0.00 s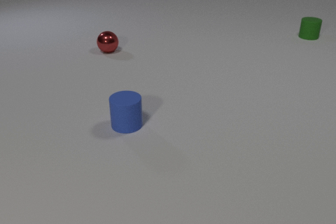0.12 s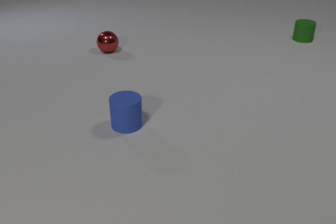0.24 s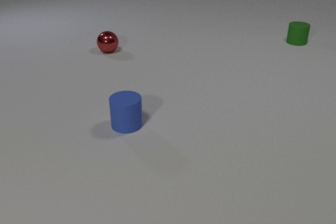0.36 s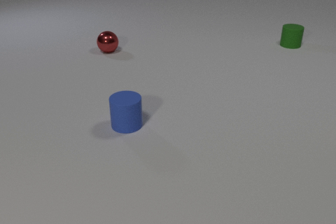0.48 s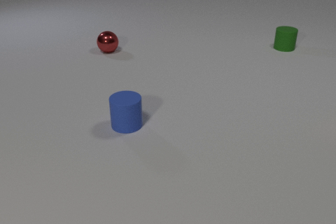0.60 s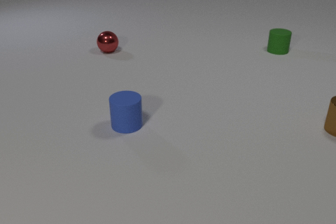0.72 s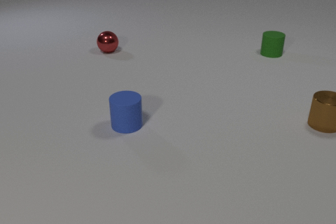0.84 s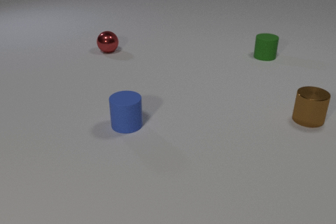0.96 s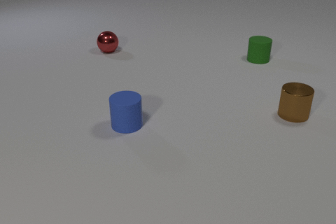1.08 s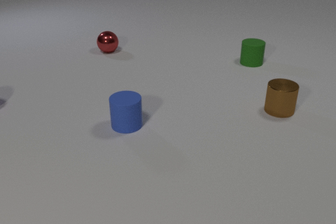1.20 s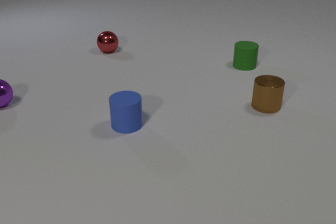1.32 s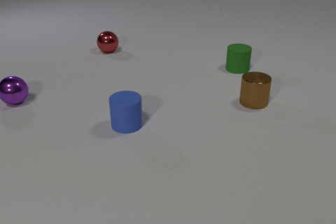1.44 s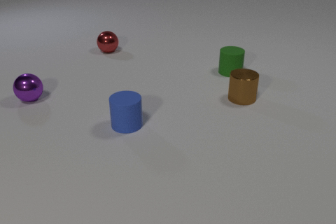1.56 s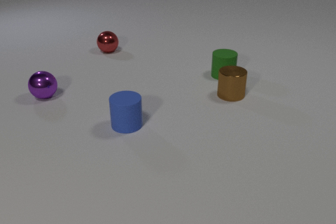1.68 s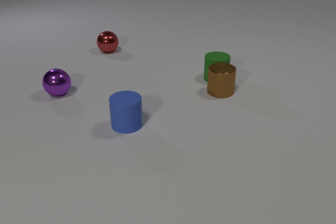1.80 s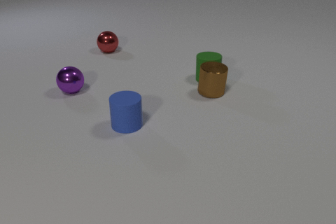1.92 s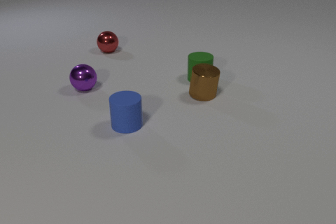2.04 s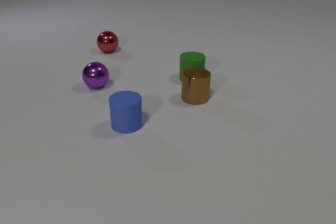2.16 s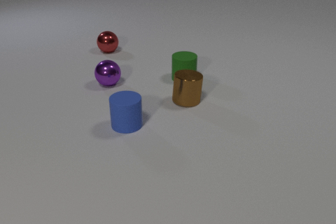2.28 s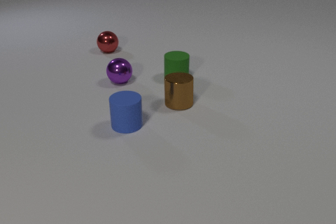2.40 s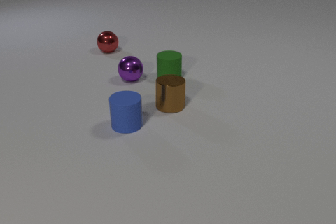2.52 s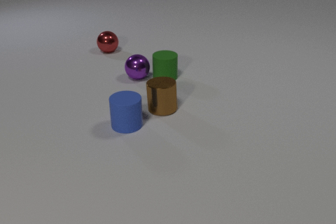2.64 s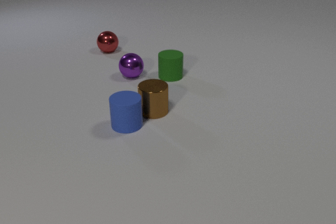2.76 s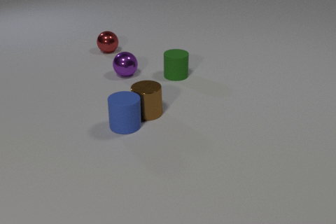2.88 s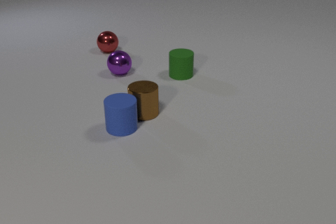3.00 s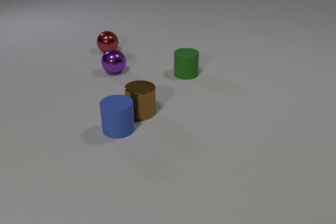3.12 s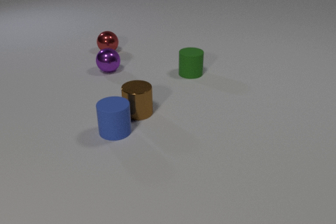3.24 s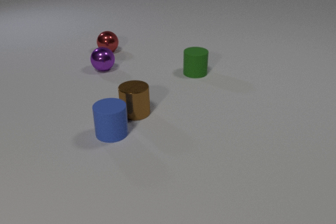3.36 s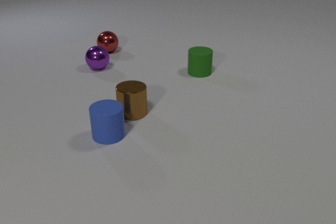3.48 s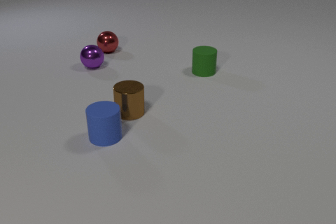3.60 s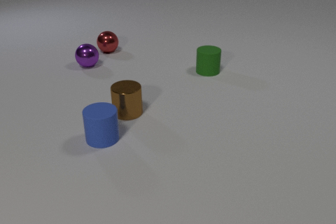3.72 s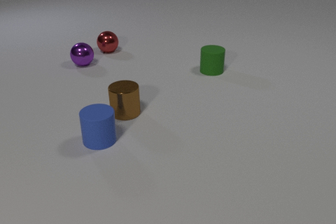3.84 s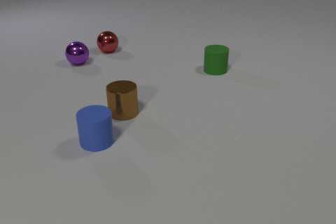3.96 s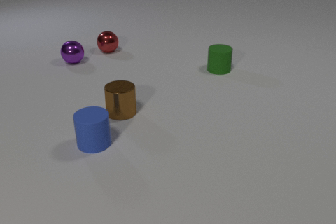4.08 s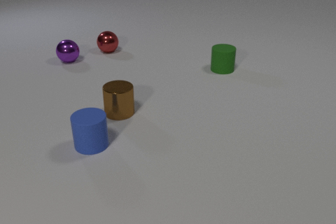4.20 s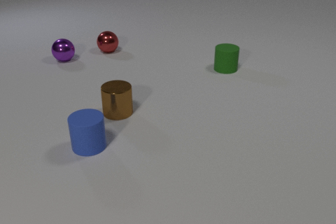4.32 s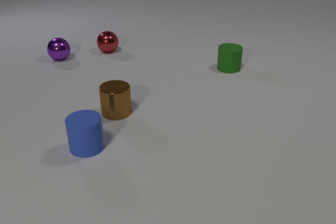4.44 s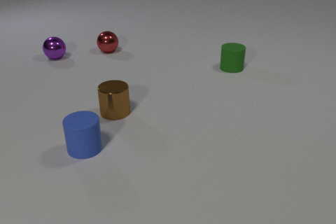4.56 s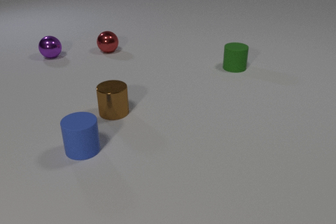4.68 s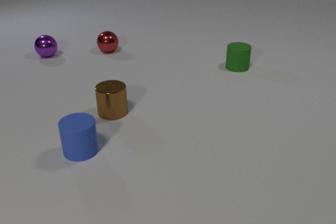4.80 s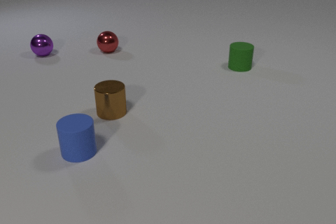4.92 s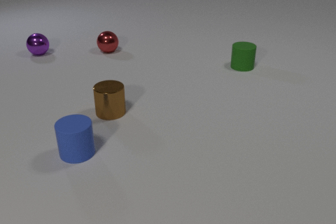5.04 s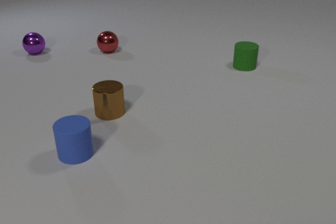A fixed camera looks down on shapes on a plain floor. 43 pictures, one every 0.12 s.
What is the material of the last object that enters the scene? metal.
What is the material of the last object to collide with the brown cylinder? rubber.
What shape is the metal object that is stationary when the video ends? sphere.
0.00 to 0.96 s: The brown metal cylinder comes in at the right edge, slides to the left. The green rubber cylinder slides toward the camera and to the left.
0.96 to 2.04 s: The brown metal cylinder slides to the left. The green rubber cylinder slides to the left and toward the camera. The purple metal sphere comes in at the left edge, rolls to the right. The brown metal cylinder and the green rubber cylinder collide.
2.04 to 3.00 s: The brown metal cylinder slides to the left and toward the camera. The green rubber cylinder slides away from the camera and to the left. The blue rubber cylinder slides to the left and toward the camera. The purple metal sphere rolls away from the camera and to the right. The green rubber cylinder and the purple metal sphere collide. The brown metal cylinder and the blue rubber cylinder collide.
3.00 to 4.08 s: The brown metal cylinder slides to the left. The green rubber cylinder slides to the right and away from the camera. The blue rubber cylinder slides to the left and toward the camera. The purple metal sphere rolls to the left and away from the camera.
4.08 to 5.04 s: The brown metal cylinder slides to the left. The green rubber cylinder slides to the right and away from the camera. The blue rubber cylinder slides to the left and toward the camera. The purple metal sphere rolls away from the camera and to the left.
